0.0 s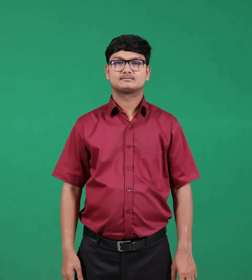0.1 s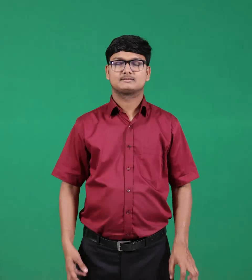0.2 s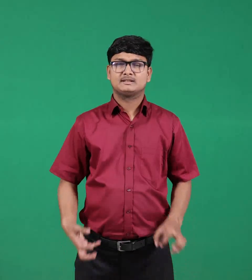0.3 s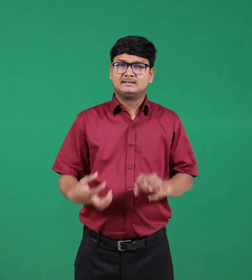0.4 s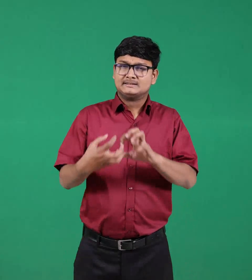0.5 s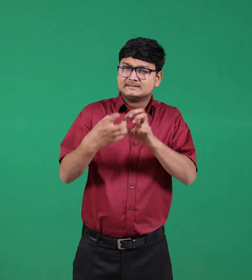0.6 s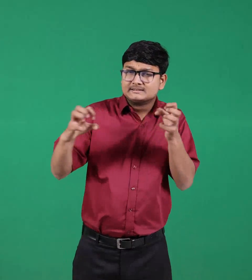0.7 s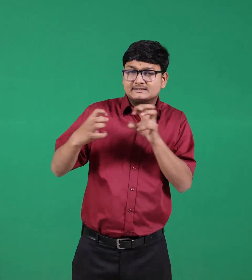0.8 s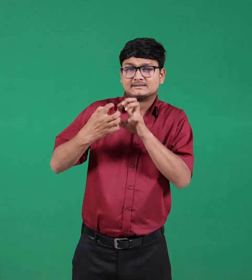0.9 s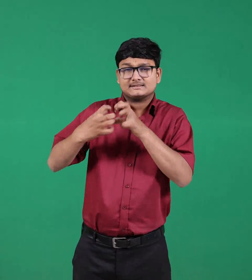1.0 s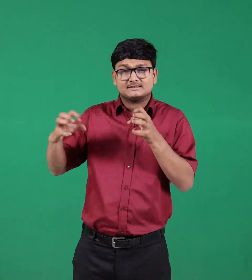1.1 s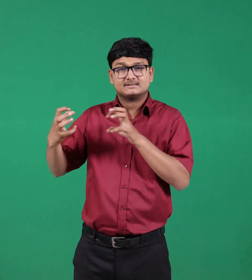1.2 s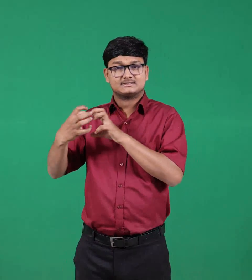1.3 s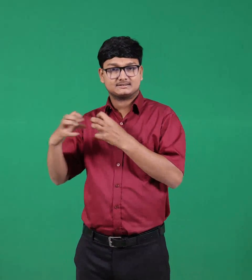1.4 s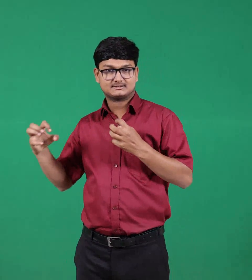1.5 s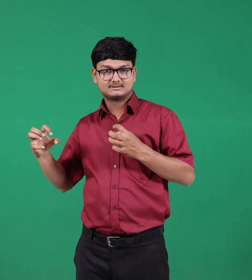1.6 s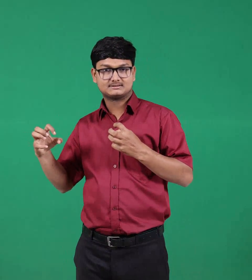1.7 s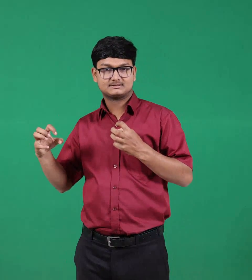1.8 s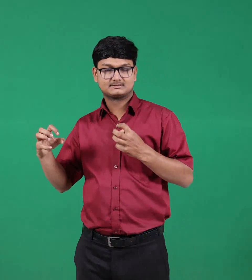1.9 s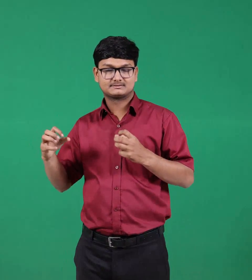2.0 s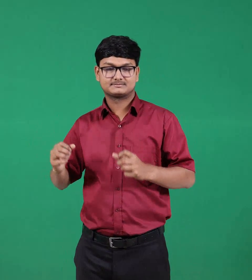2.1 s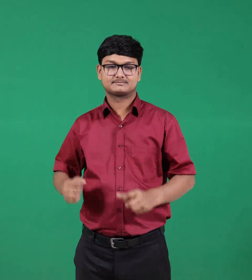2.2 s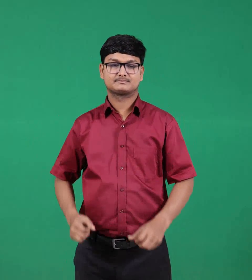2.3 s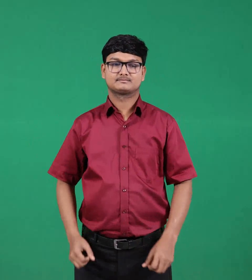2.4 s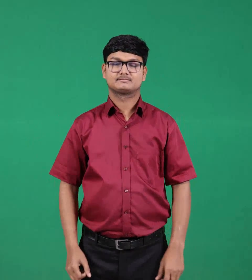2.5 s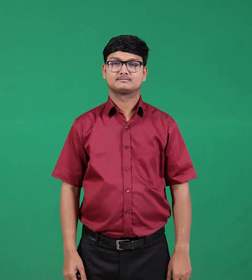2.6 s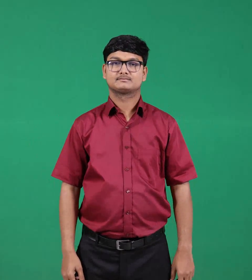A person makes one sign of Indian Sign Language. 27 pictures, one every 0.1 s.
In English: enemies
